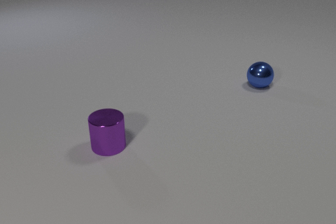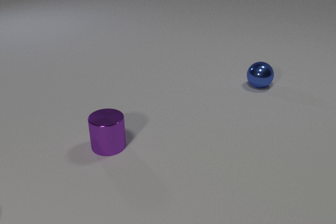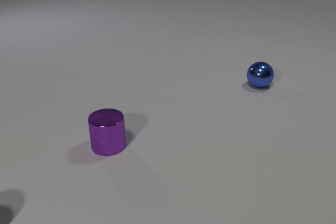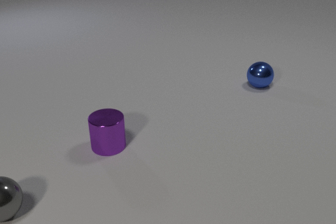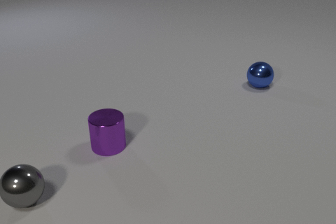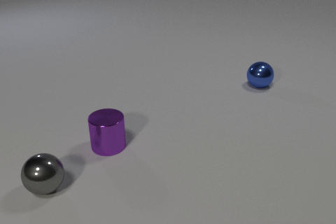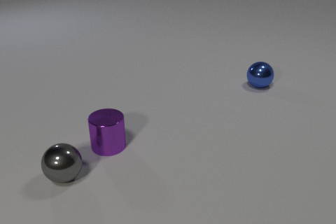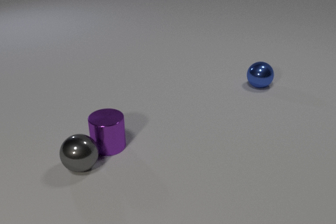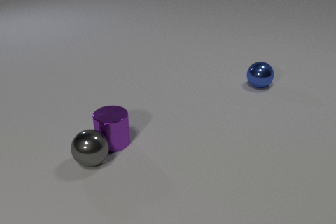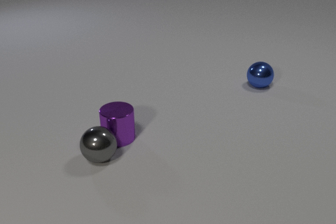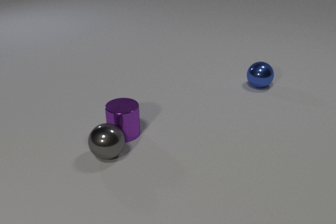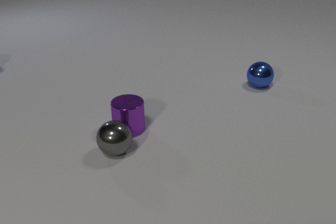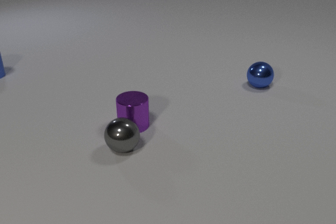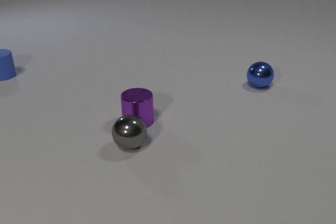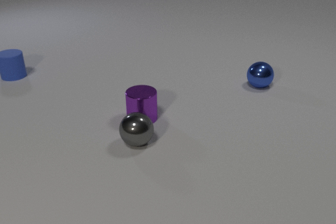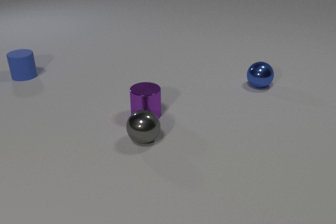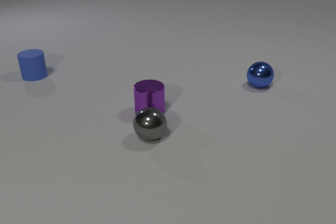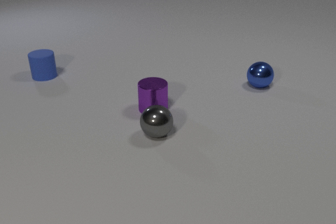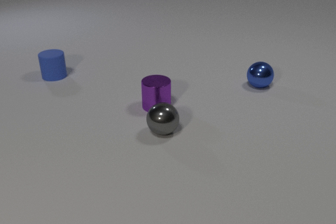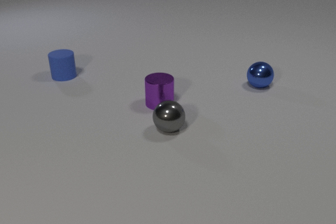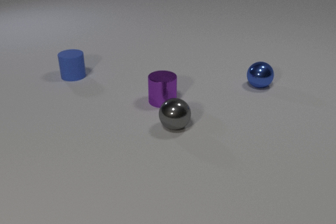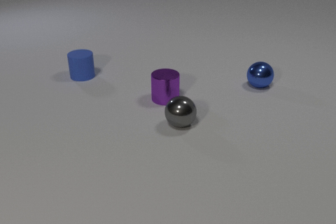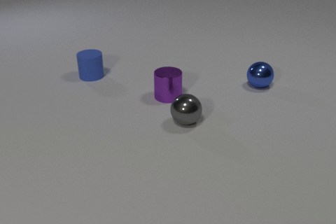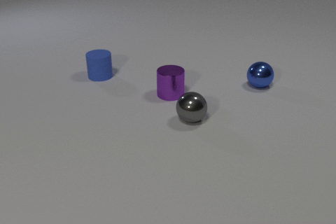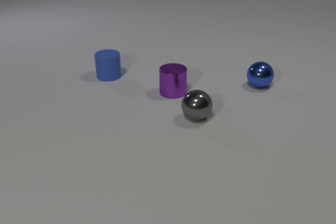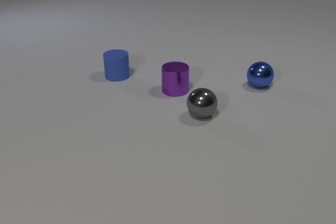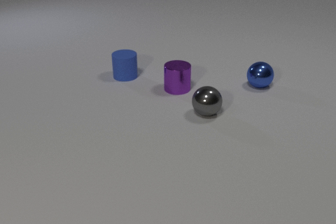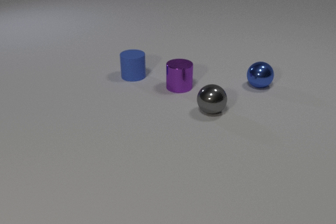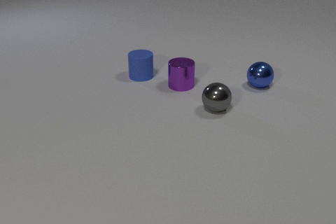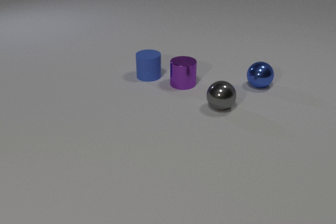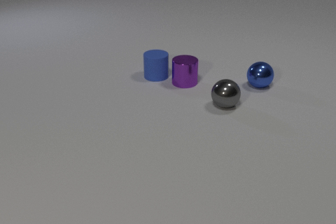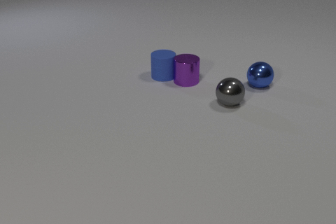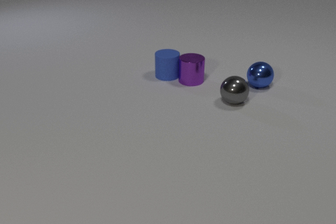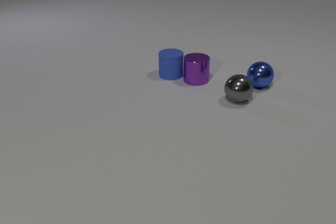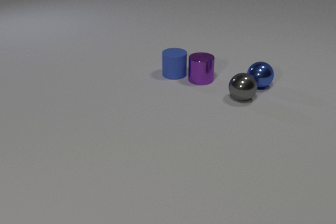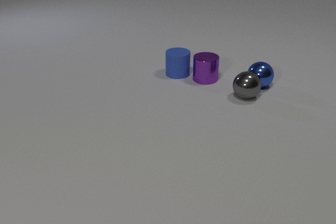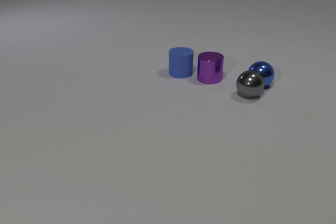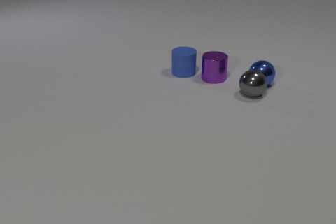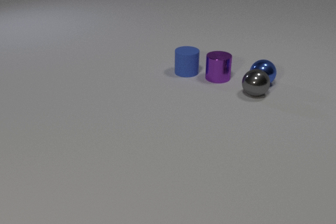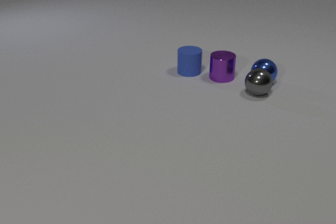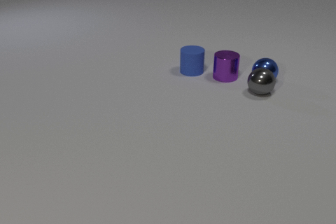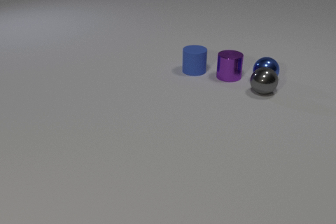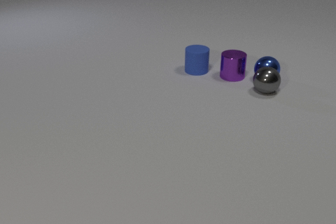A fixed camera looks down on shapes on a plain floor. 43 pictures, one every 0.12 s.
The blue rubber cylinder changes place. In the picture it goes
to the right.
0.00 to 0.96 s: The gray metal sphere comes in at the left edge, rolls to the right and away from the camera. The gray metal sphere and the purple metal cylinder collide.
0.96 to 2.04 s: The gray metal sphere rolls to the right and away from the camera. The purple metal cylinder slides away from the camera and to the right. The blue rubber cylinder comes in at the left edge, slides to the right.
2.04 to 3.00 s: The gray metal sphere rolls to the right and away from the camera. The purple metal cylinder slides away from the camera and to the right. The blue rubber cylinder slides to the right.
3.00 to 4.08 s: The gray metal sphere rolls away from the camera and to the right. The purple metal cylinder slides away from the camera and to the right. The blue rubber cylinder slides to the right. The purple metal cylinder and the blue rubber cylinder collide.
4.08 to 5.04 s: The gray metal sphere rolls to the right and away from the camera. The purple metal cylinder slides to the right. The blue metal sphere rolls away from the camera. The blue rubber cylinder slides to the right and away from the camera. The gray metal sphere and the blue metal sphere collide.
What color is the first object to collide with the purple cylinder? gray.
Are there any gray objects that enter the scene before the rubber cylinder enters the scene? yes.
How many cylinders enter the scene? 1.
